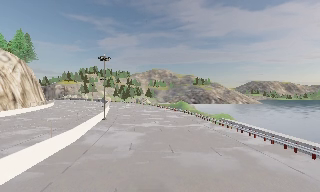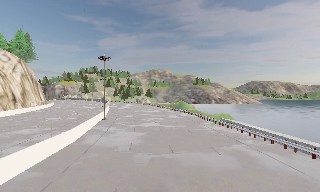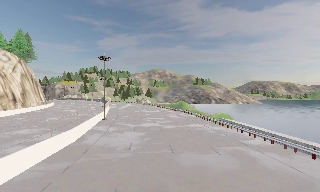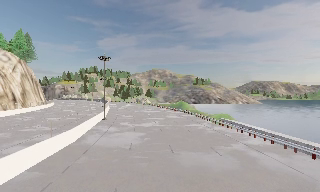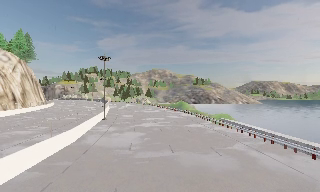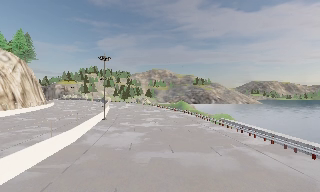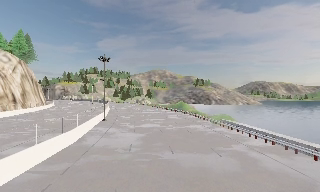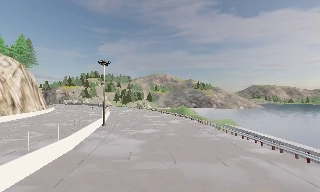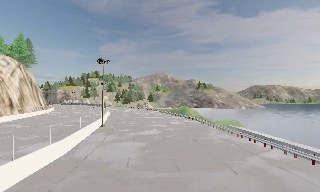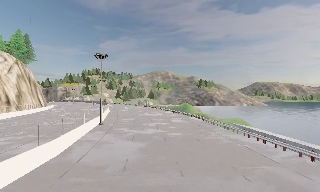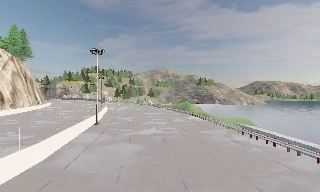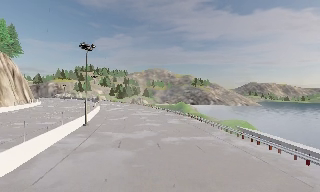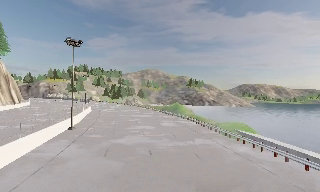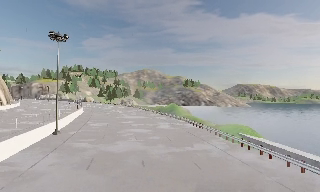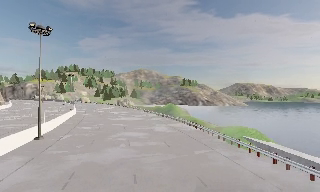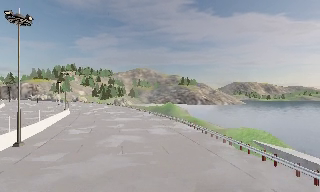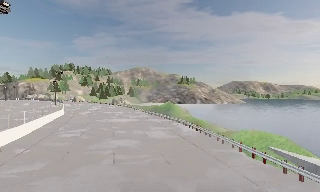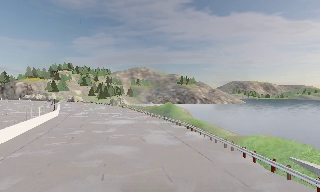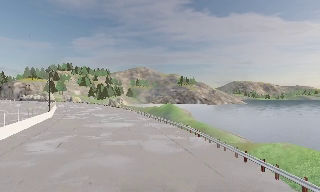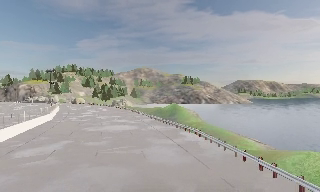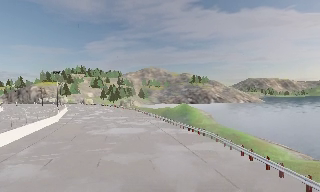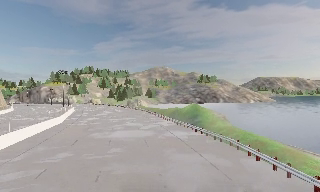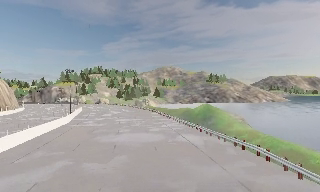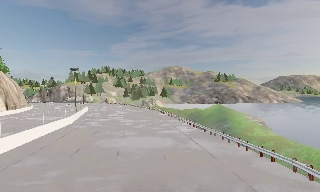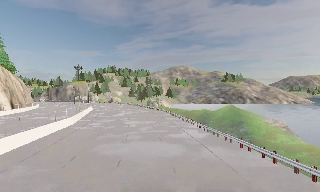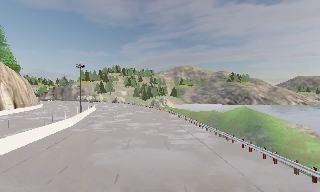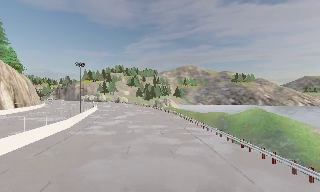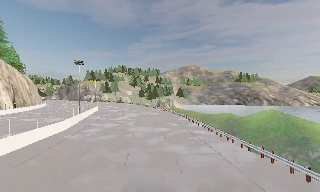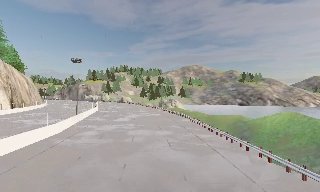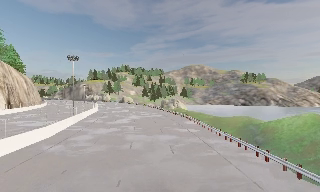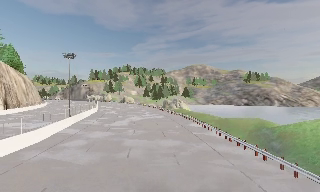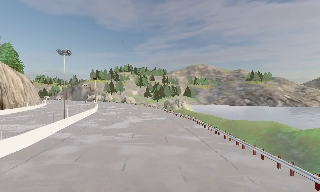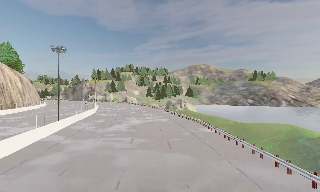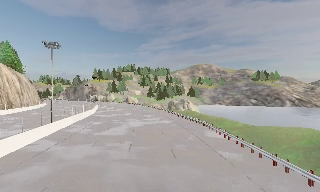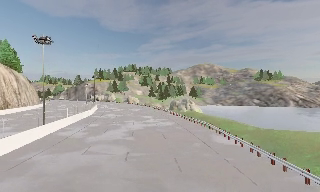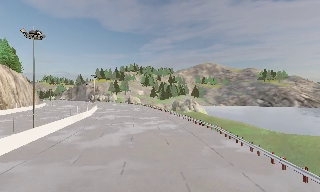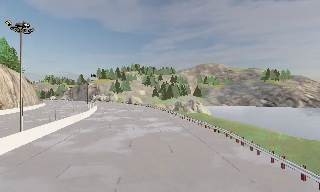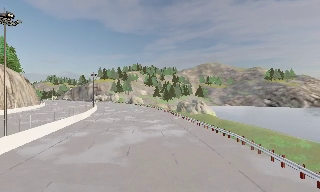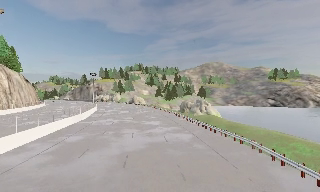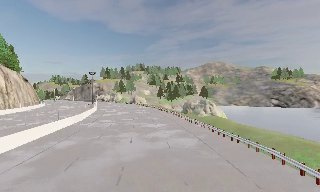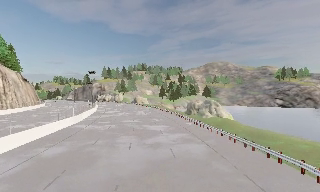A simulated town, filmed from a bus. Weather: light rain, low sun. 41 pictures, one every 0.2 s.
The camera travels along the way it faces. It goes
forward.
0.0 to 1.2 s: The camera keeps its place and its aim.
1.2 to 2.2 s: The camera travels forward, about 6 m, so what stands in front looms larger. It gains speed.
2.2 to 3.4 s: The camera travels forward, about 12 m, so what stands in front looms larger.
3.4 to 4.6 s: The camera swings to its left by about 10 degrees, and the scene slides to the right. It travels forward, about 12 m, so what stands in front looms larger.
4.6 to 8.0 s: The camera swings to its left by about 15 degrees, and the scene slides to the right. It travels forward, about 35 m, so what stands in front looms larger.
The film runs forward here.
